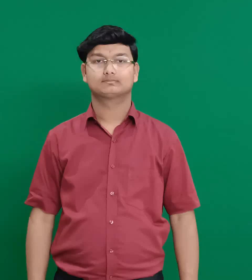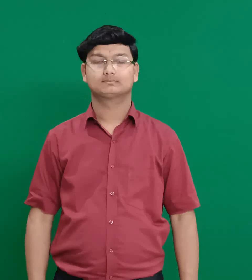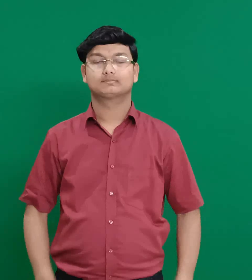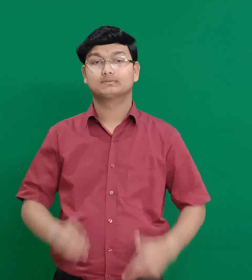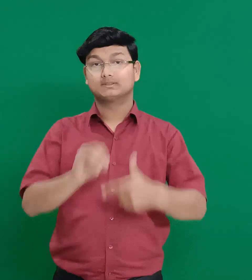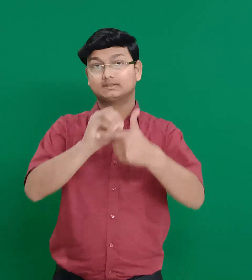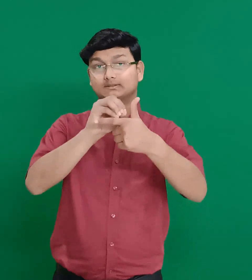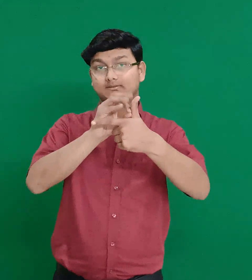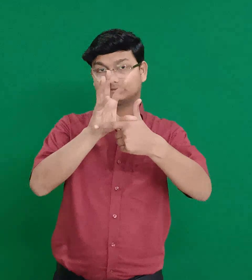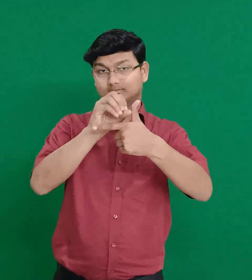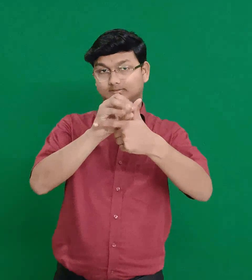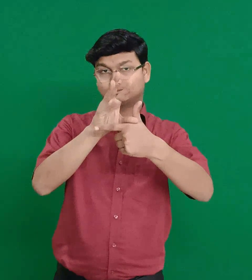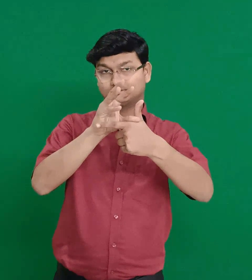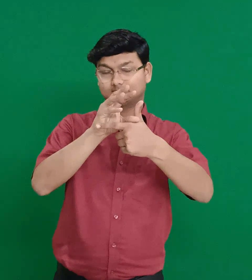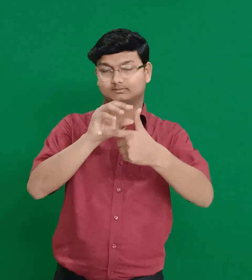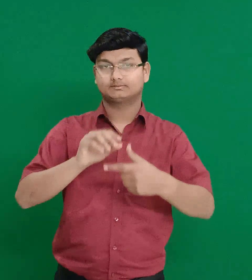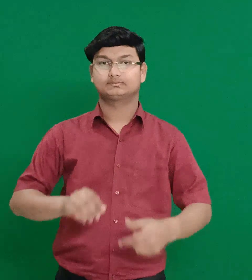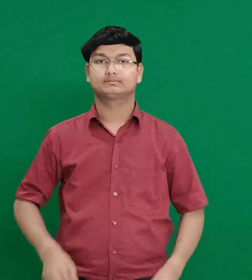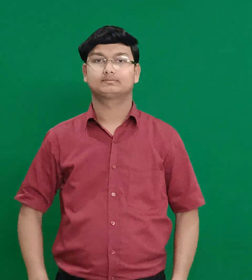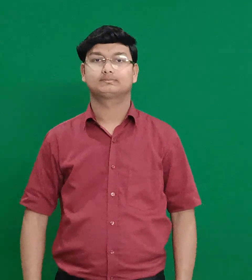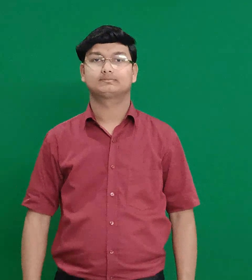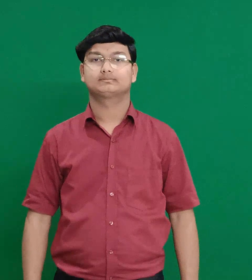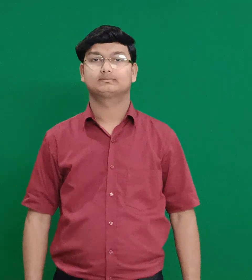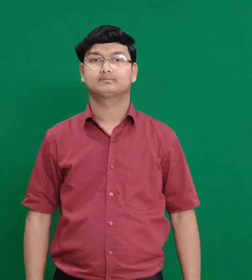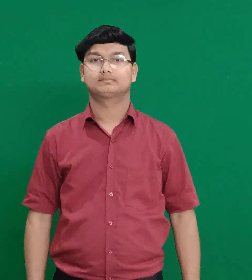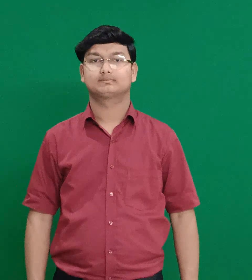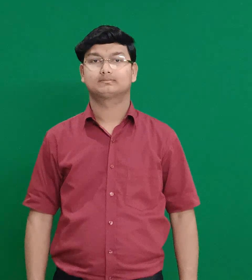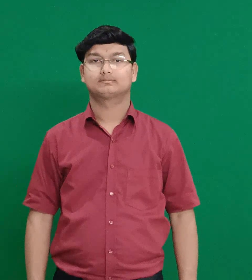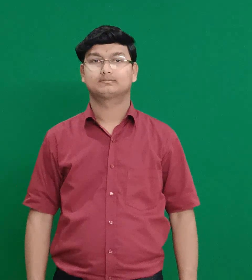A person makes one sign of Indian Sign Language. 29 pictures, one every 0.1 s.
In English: jether
